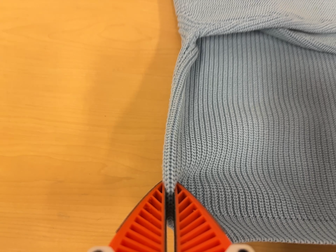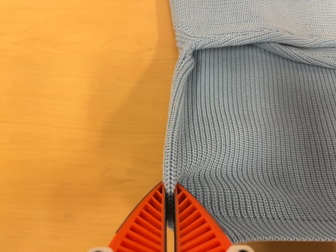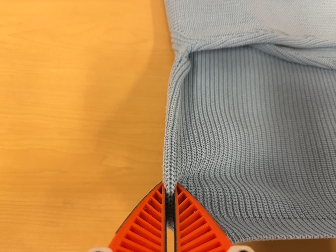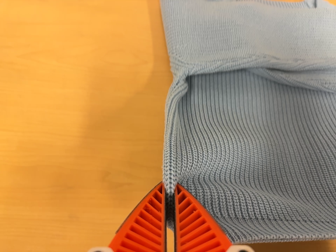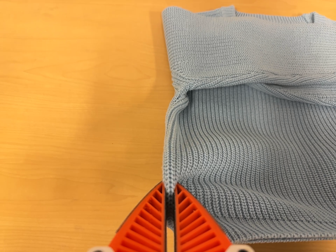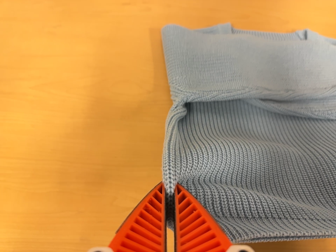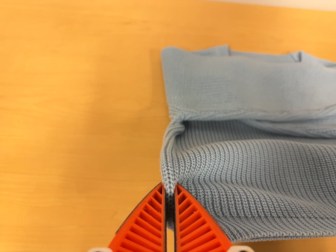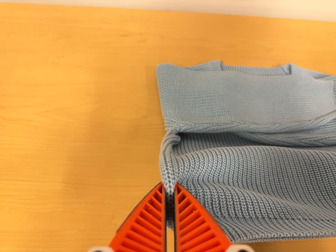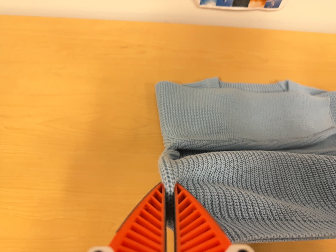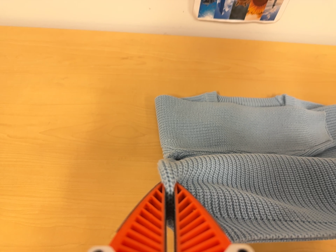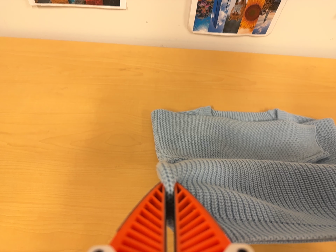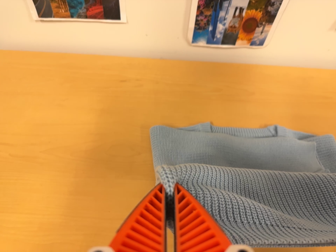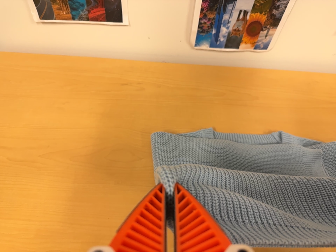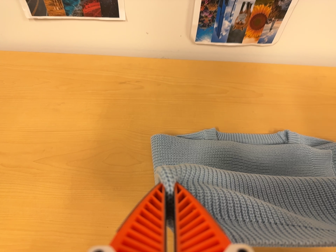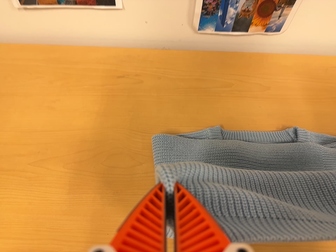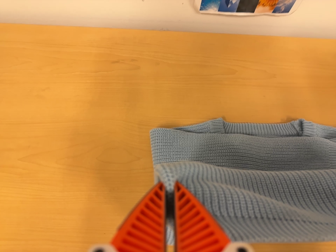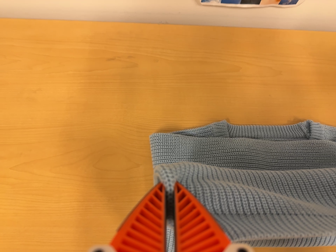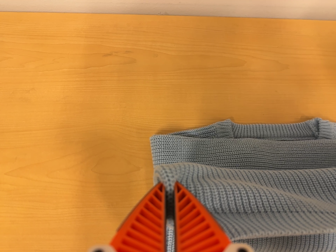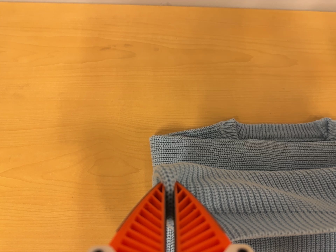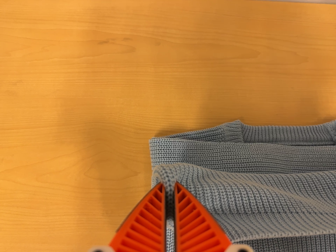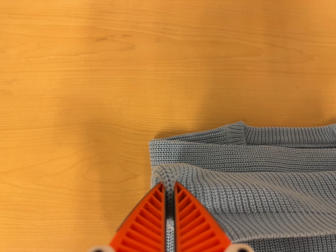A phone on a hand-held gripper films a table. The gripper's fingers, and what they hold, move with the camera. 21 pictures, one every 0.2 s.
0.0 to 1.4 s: The camera travels backward and toward the top of its view, about 12 cm, so what stands in front gets smaller.
1.4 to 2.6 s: The camera shifts only a little, or ends up much as it began.
2.6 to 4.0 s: The camera travels forward and toward the top of its view, about 20 cm, so what stands in front looms larger. Its aim tips toward the bottom of its view by about 20 degrees.
The film runs forward here.
